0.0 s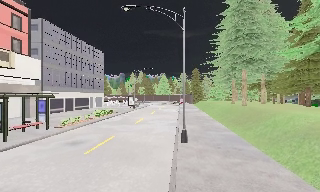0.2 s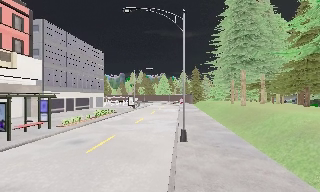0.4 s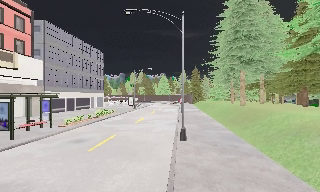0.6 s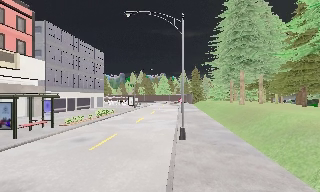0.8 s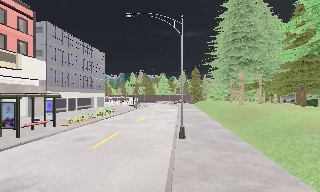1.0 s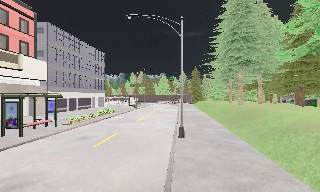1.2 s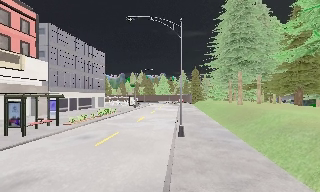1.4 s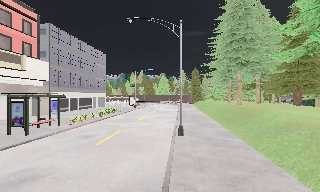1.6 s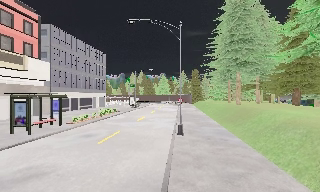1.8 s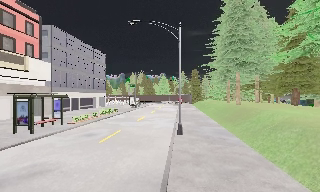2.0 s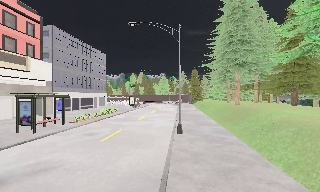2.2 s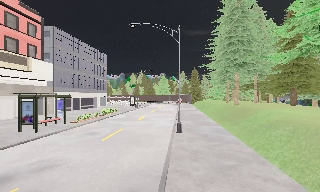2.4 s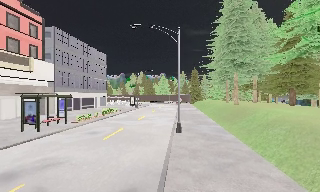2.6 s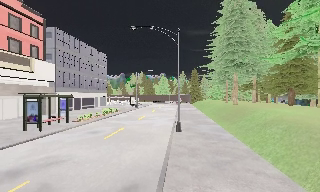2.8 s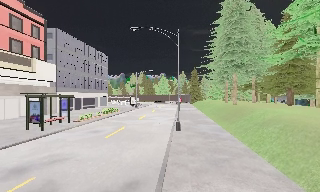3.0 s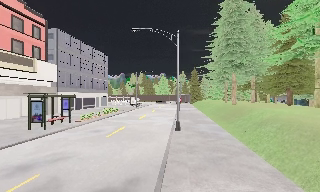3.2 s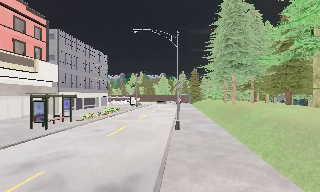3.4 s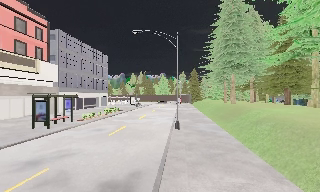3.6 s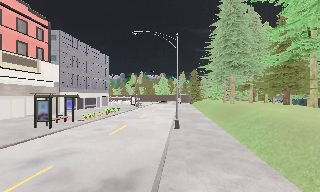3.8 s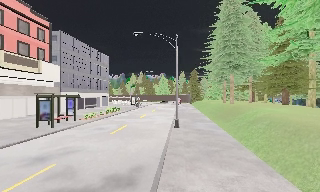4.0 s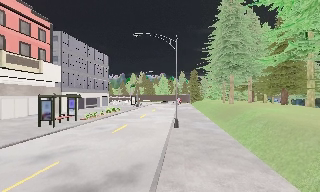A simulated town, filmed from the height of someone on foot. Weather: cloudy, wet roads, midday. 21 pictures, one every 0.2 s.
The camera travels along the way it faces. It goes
backward.
0.0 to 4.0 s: The camera travels backward, about 4 m, so what stands in front gets smaller.
The film runs backward here.
